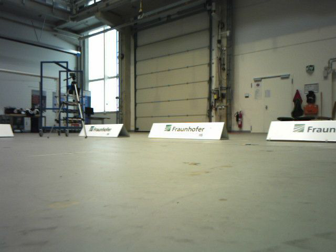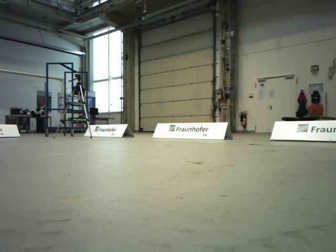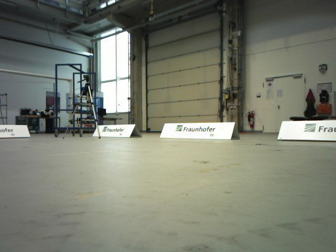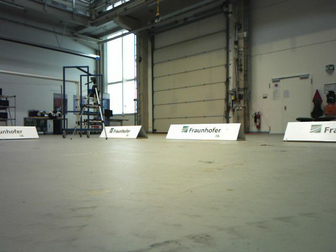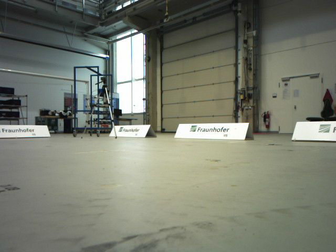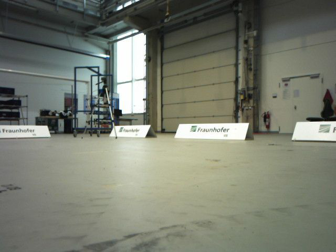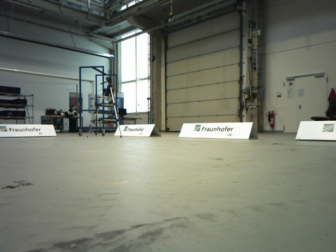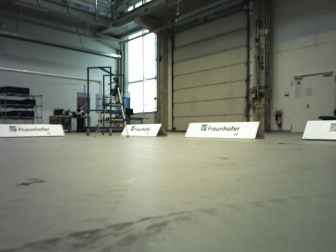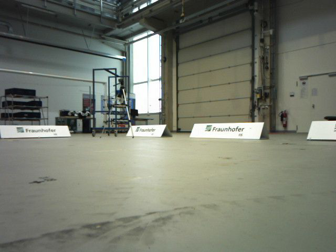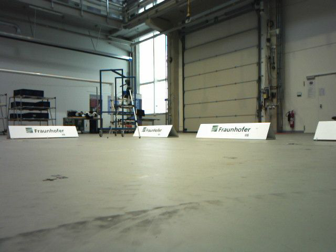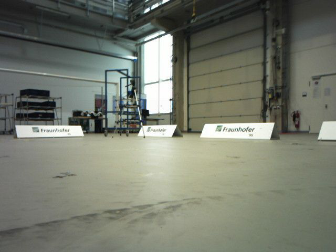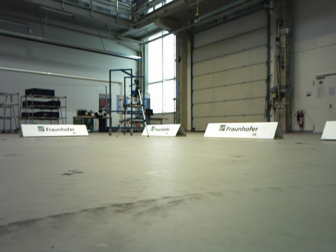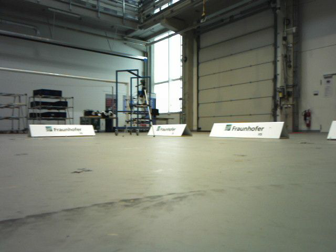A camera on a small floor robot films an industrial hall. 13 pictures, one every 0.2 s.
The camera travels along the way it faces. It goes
backward.
0.0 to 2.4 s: The camera pans to its left, which is counterclockwise from overhead, by about 10 degrees. It travels backward, about 0.5 m, so what stands in front gets smaller.
The film runs backward here.
